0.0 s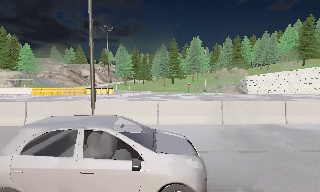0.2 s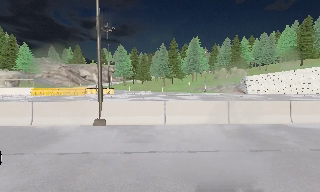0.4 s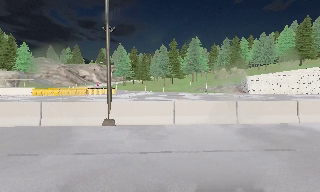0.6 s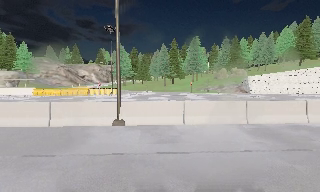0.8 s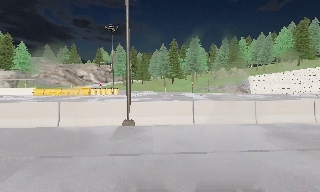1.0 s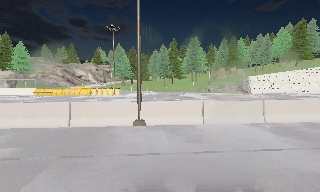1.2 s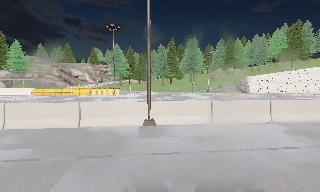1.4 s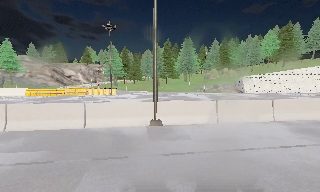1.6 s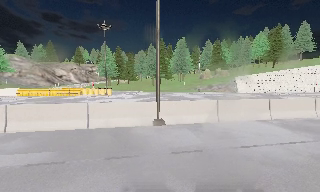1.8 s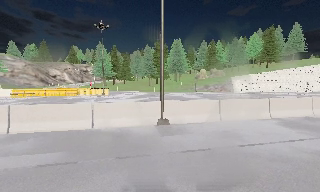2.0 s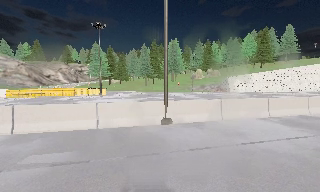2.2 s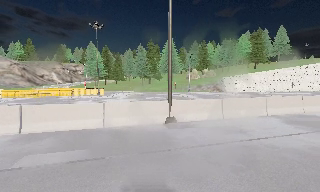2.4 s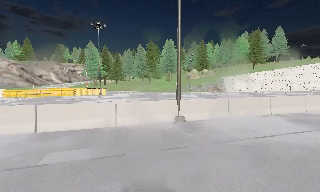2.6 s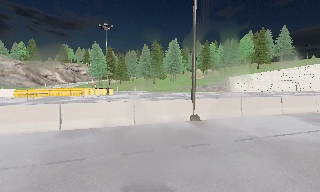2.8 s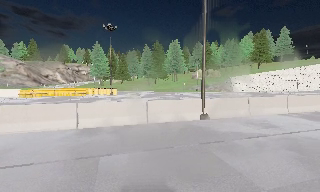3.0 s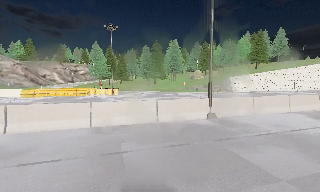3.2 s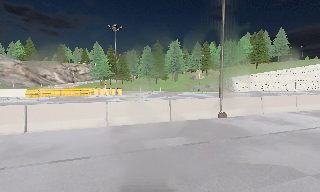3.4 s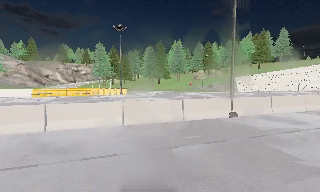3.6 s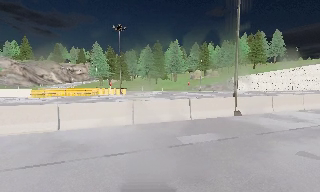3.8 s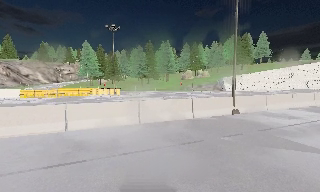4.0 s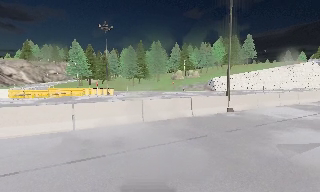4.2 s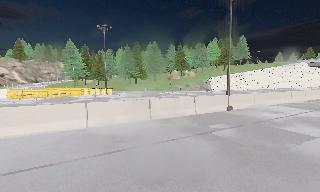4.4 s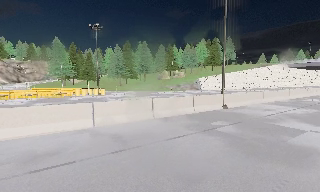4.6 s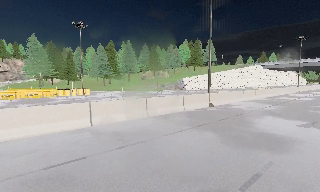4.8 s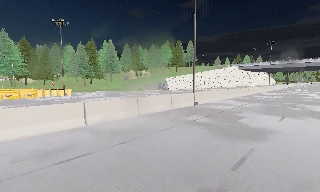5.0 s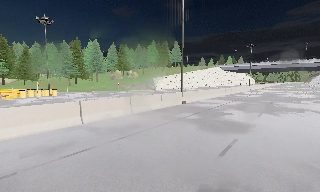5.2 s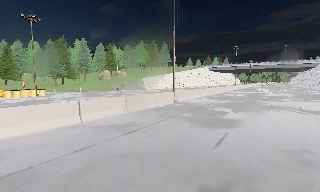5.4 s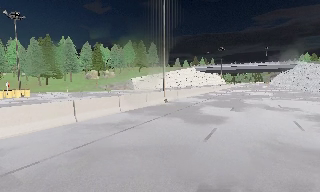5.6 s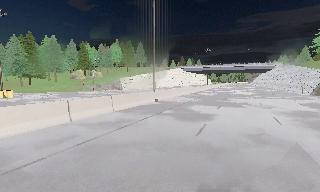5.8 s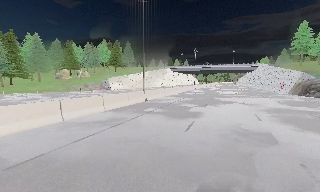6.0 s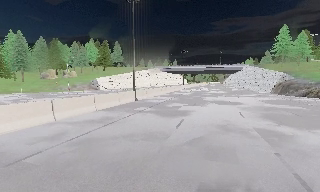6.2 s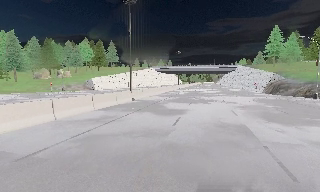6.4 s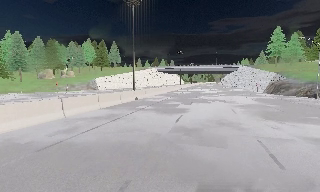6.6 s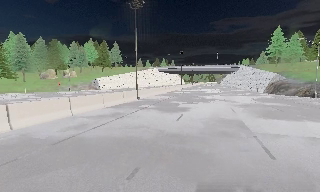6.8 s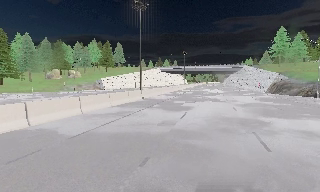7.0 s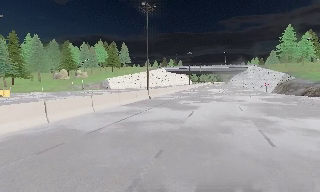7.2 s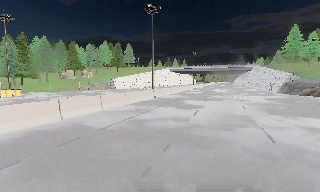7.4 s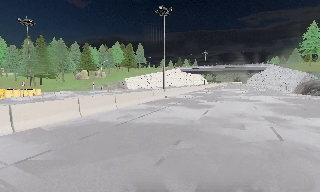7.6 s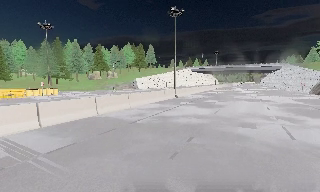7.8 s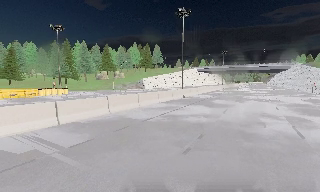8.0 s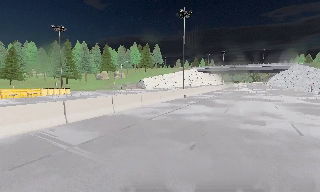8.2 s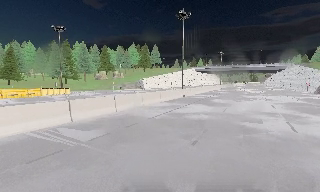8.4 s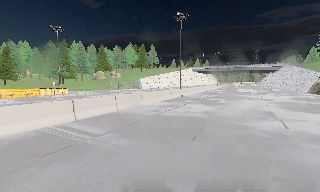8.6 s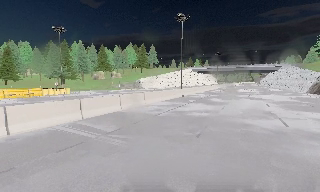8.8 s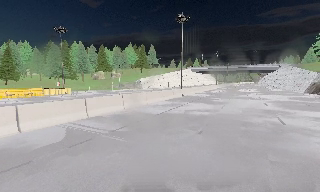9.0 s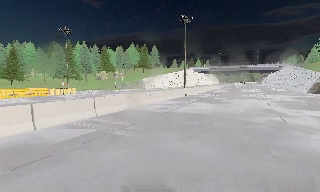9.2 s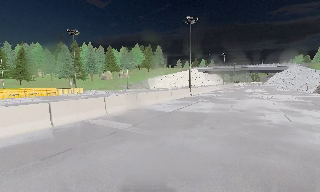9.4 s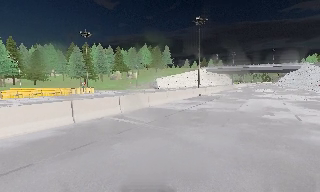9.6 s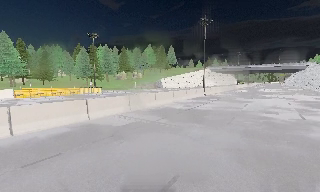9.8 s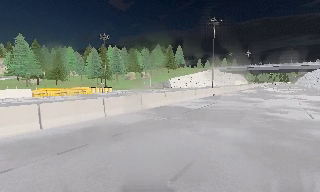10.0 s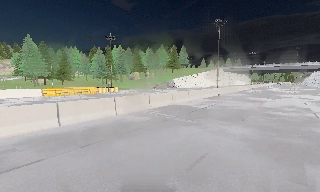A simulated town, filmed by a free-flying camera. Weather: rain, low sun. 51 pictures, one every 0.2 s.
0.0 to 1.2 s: The camera travels to its left, about 3.5 m, so close, fixed things drift to the right.
1.2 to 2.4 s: The camera pans to its right, which is clockwise from overhead, by about 10 degrees. It travels to its left, about 3.5 m.
2.4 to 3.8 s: The camera travels to its left, about 5 m, so close, fixed things drift to the right.
3.8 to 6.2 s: The camera pans to its right, which is clockwise from overhead, by about 50 degrees. It travels backward and to its left, about 8 m. It loses speed.
6.2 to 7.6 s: The scene slides to the right, as the camera pans about 10 degrees to its left. It travels backward, about 3.5 m, so what stands in front gets smaller.
7.6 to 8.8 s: The camera travels backward and to its left, about 2.5 m, so what stands in front gets smaller.
8.8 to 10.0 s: The scene slides to the right, as the camera pans about 10 degrees to its left. It travels backward and to its left, about 3.5 m, so what stands in front gets smaller.
The film runs backward here.
